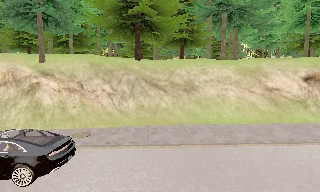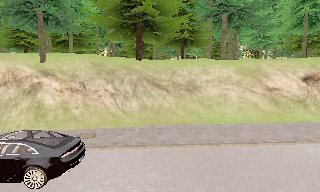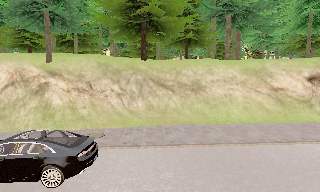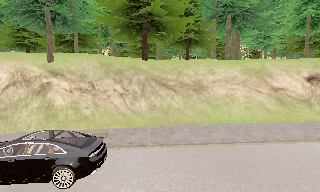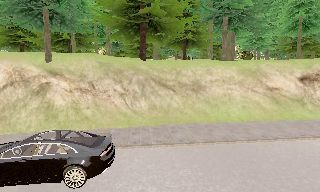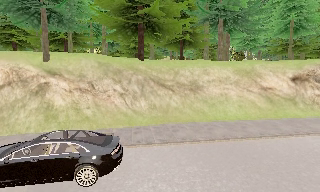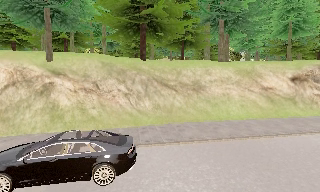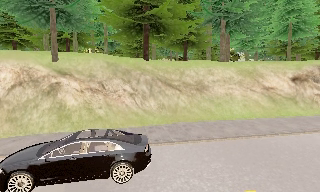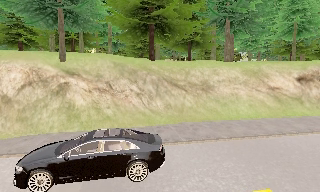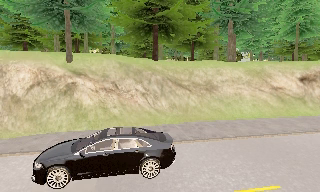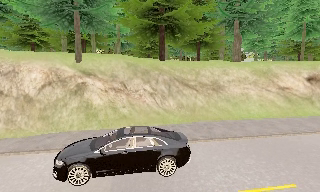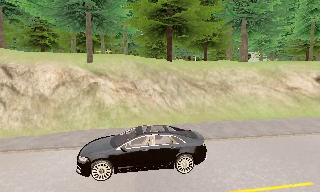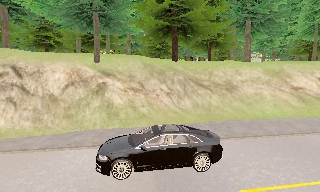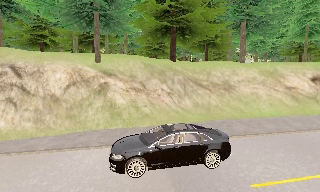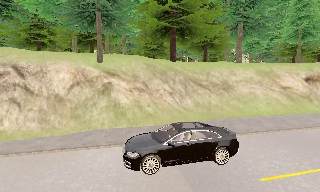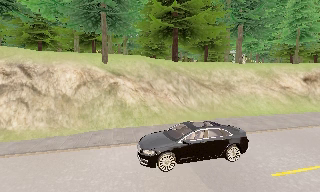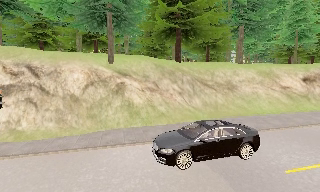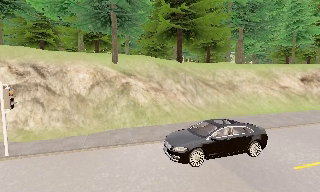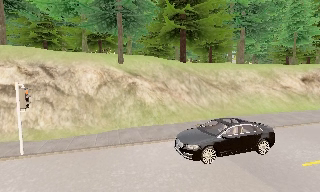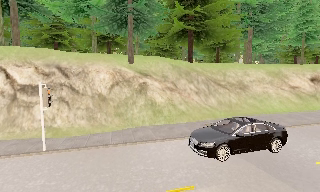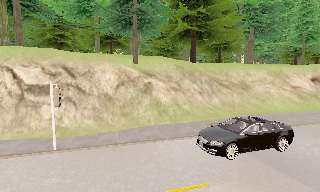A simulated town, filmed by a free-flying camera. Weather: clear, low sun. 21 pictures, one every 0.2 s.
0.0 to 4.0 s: The camera pans to its right, which is clockwise from overhead, by about 15 degrees. It travels to its left, about 12 m, so close, fixed things drift to the right.
The film runs backward here.
